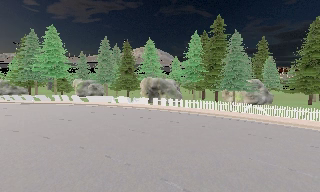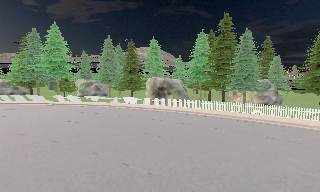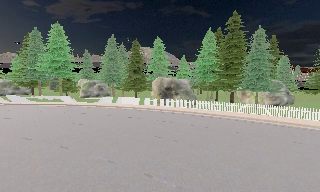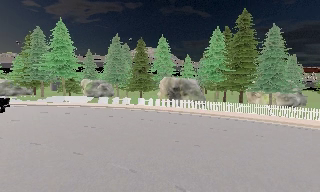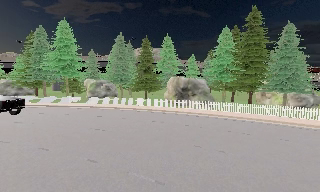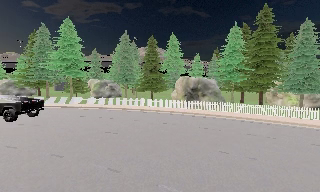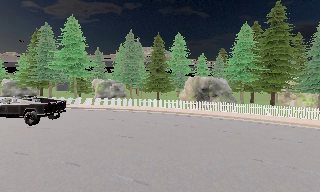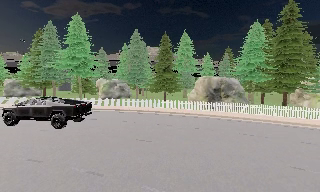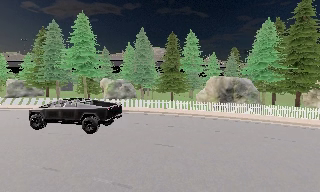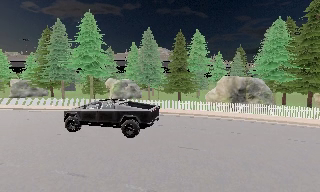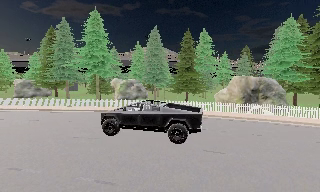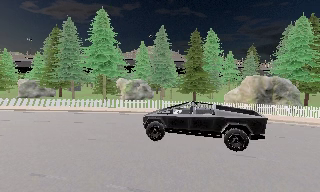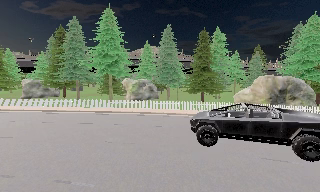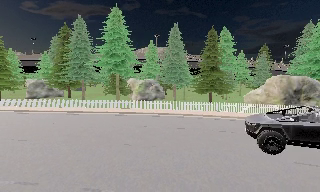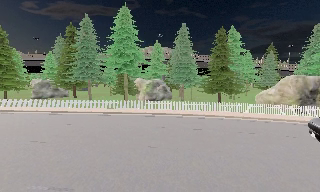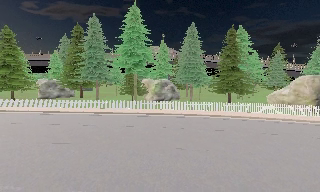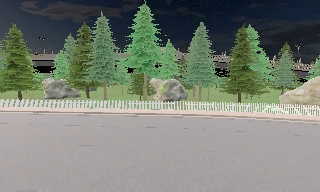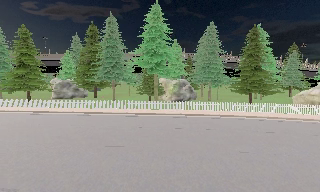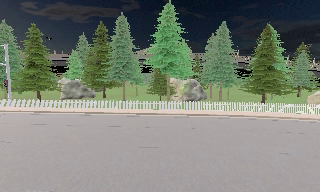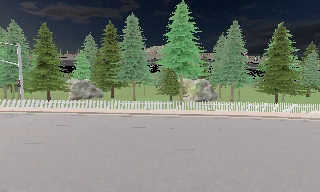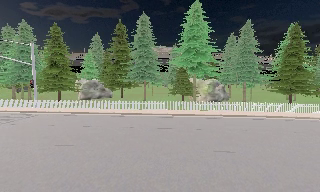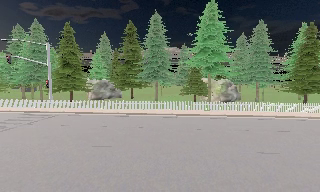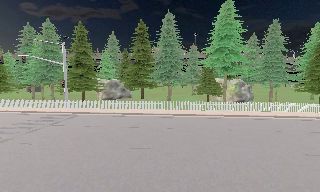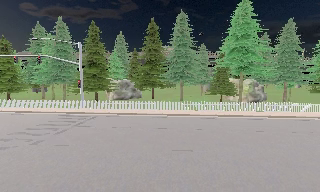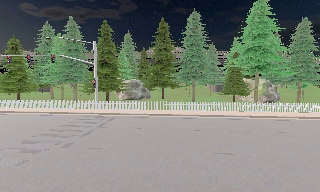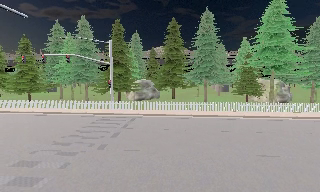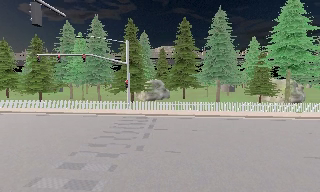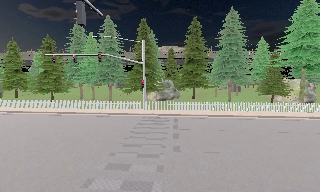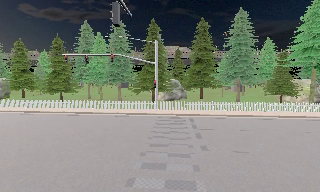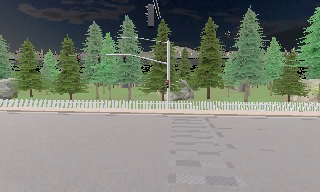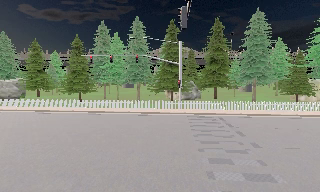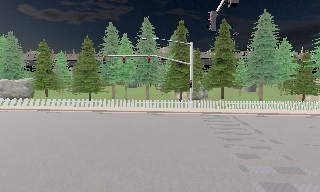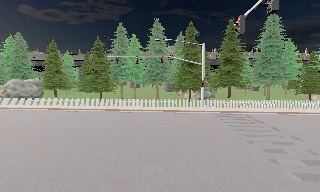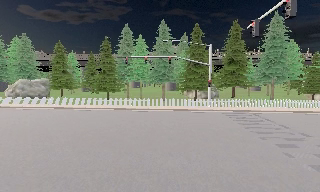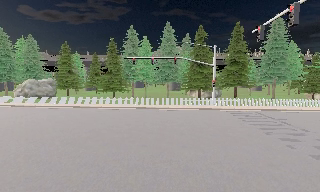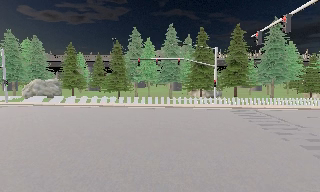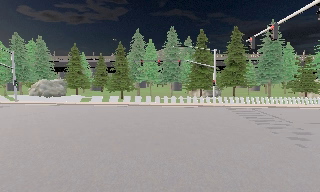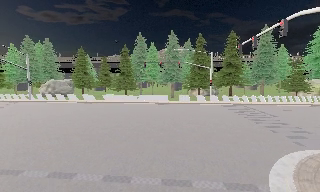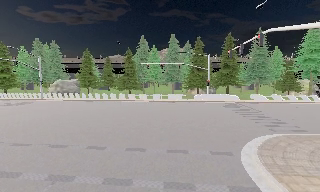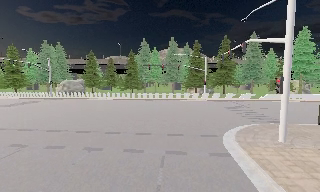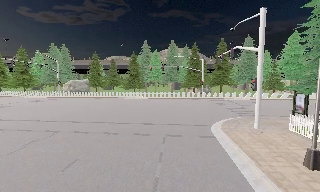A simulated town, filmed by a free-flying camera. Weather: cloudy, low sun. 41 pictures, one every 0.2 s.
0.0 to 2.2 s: The camera travels to its left and forward, about 14 m, so close, fixed things drift to the right.
2.2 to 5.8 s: The camera travels to its left, about 30 m, so close, fixed things drift to the right.
5.8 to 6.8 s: The camera travels to its left and backward, about 7 m, so close, fixed things drift to the right.
6.8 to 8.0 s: The camera travels backward, about 12 m, so what stands in front gets smaller. It gains speed.
The film runs backward here.
